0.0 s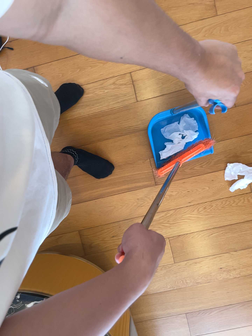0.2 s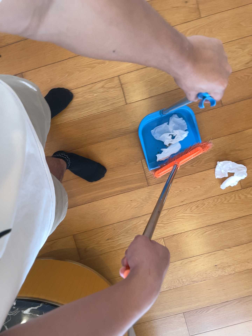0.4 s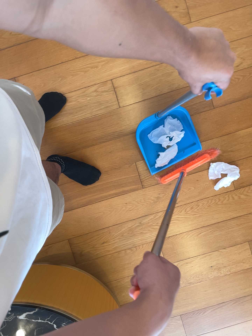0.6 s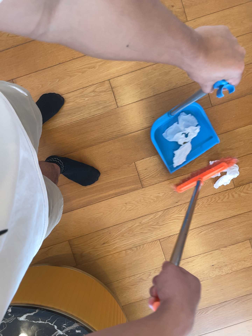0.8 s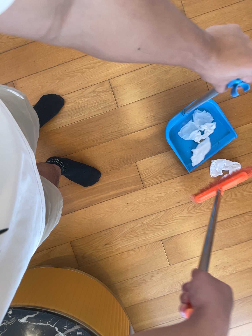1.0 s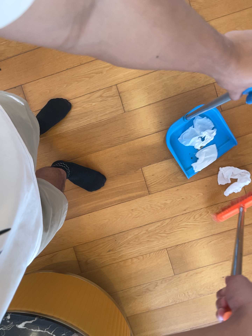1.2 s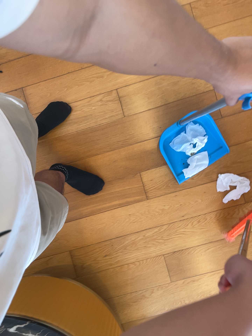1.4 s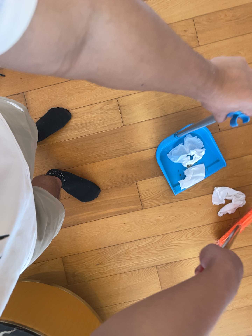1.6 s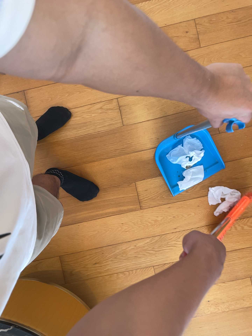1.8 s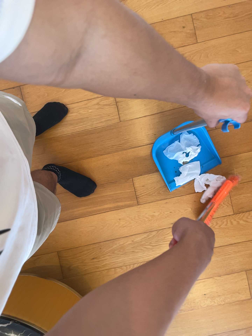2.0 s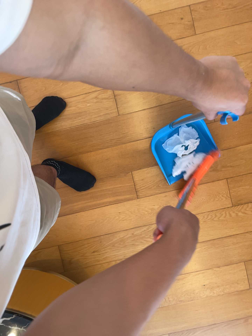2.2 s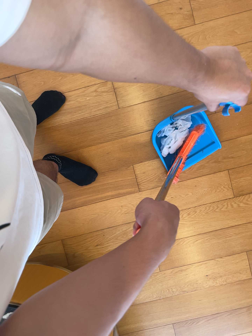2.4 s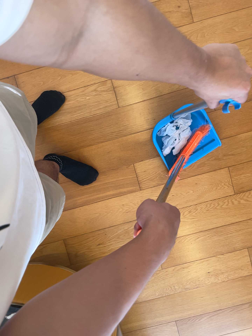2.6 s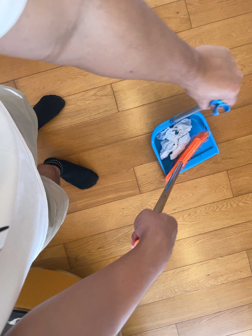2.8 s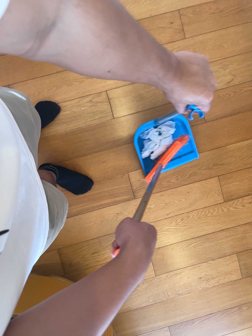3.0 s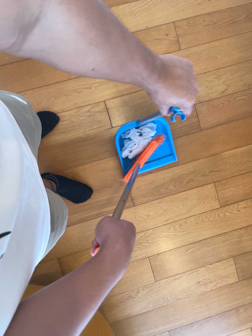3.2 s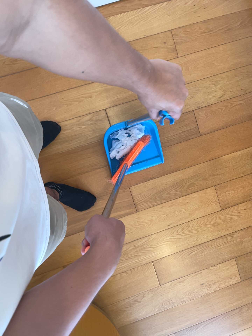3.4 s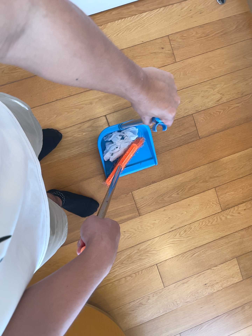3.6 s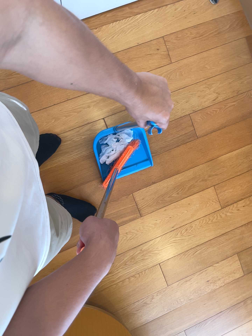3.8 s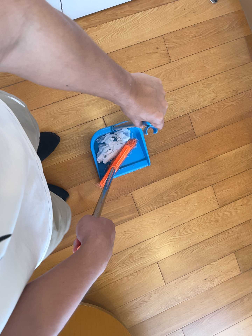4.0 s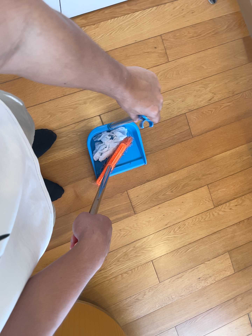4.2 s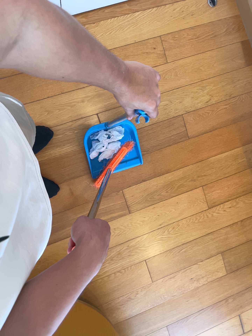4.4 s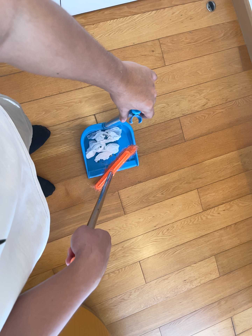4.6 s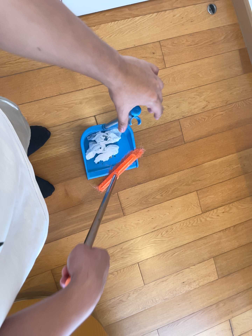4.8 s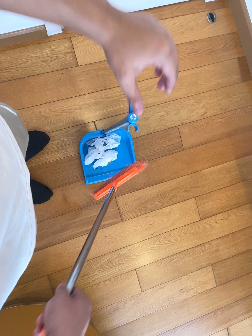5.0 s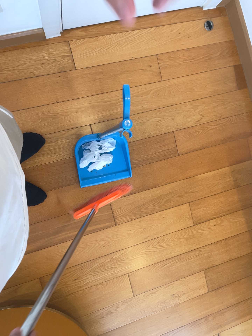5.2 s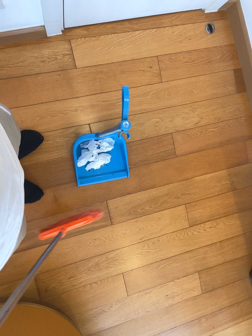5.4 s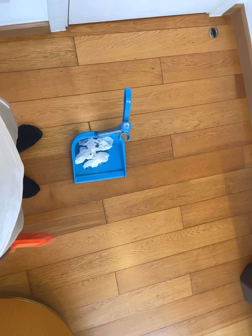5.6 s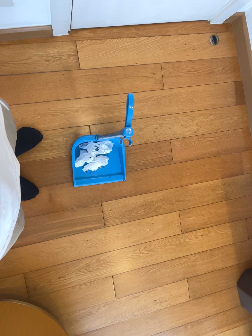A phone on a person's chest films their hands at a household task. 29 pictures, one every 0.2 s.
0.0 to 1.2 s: The camera travels to its right, about 7 cm, so close, fixed things drift to the left.
1.2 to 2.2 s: The camera shifts only a little, or ends up much as it began.
2.2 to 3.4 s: The camera travels to its left, toward the top of its view and backward, about 22 cm.
3.4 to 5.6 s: The camera rolls about its line of sight by about 10 degrees, and the scene rotates clockwise.
The film runs forward here.
